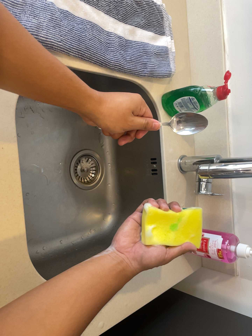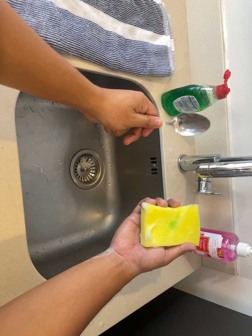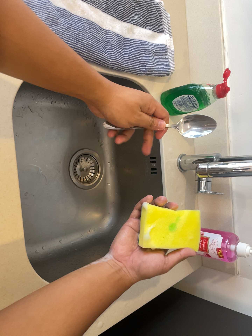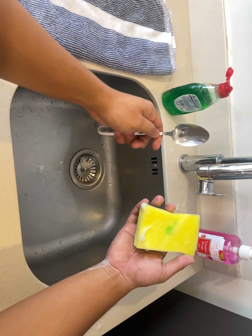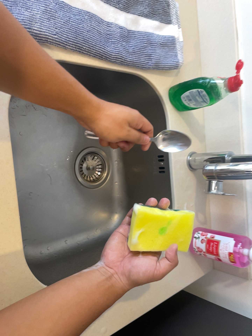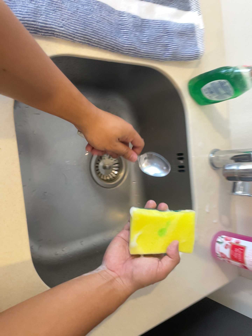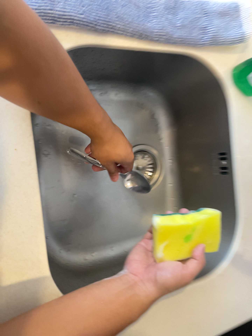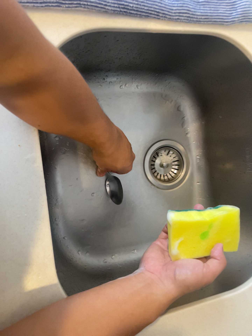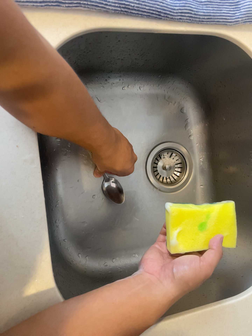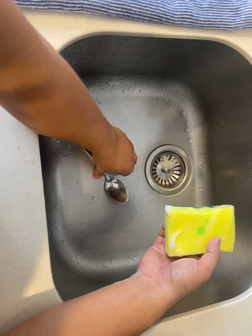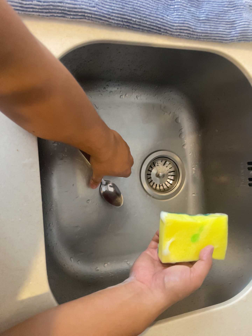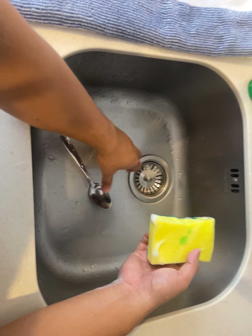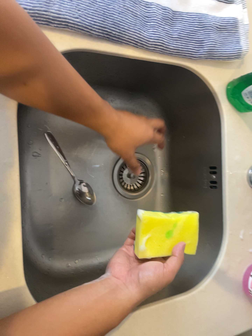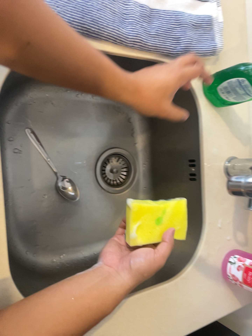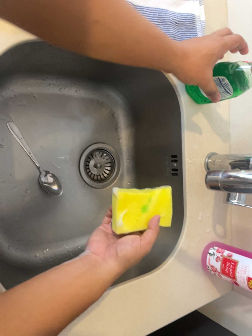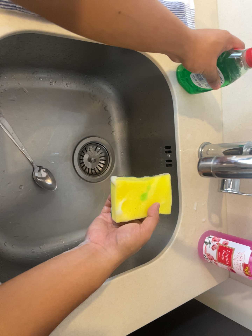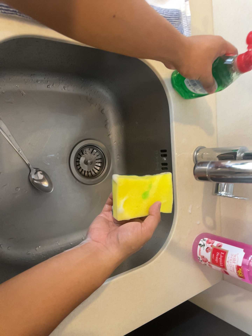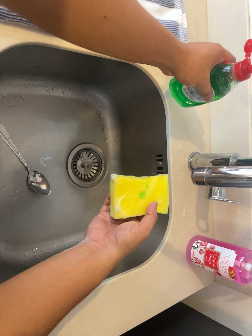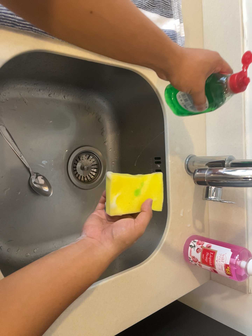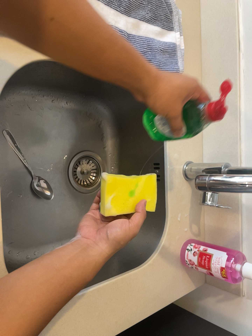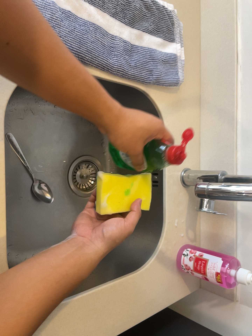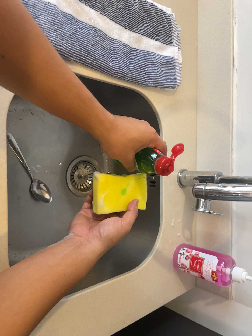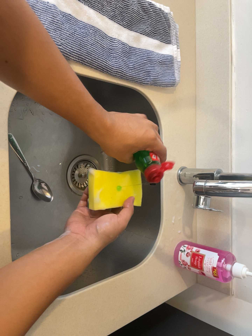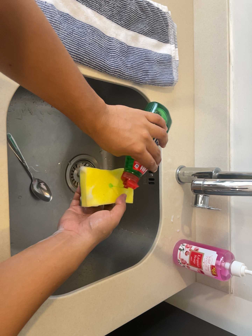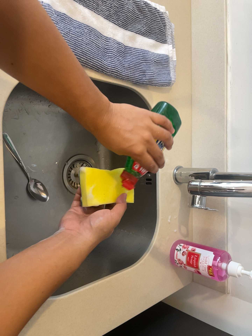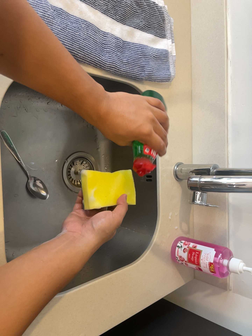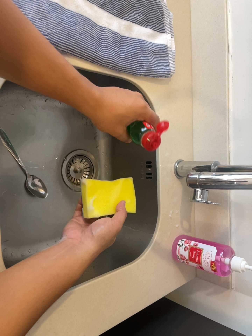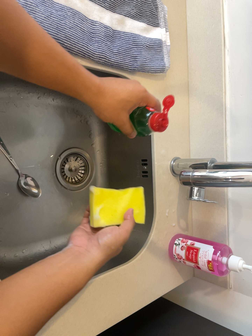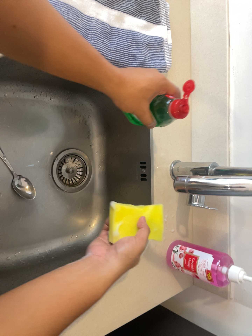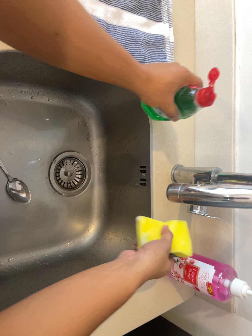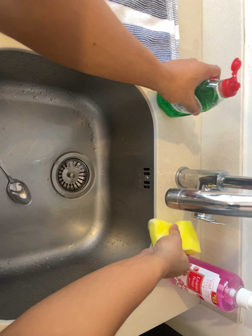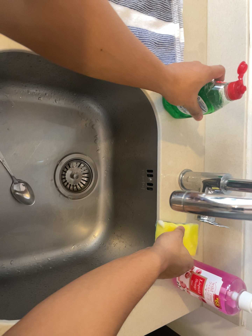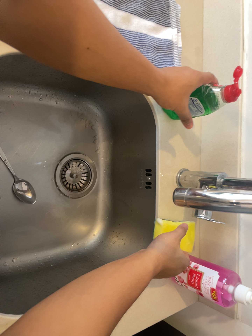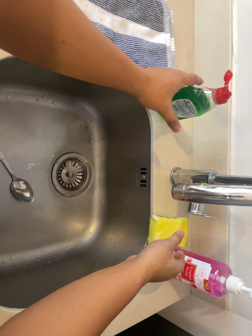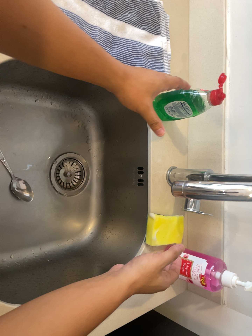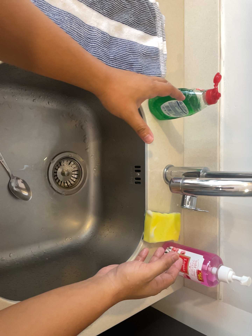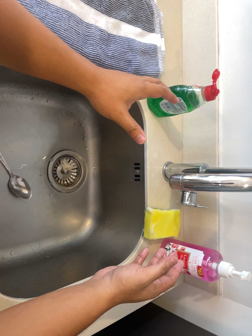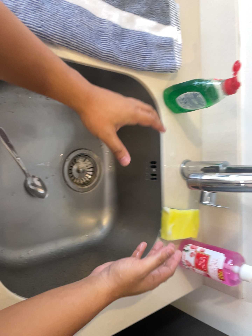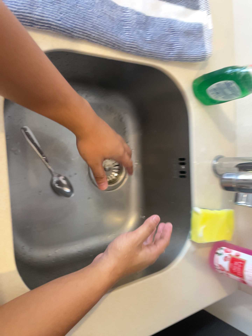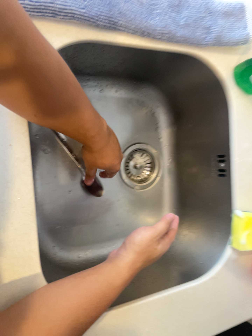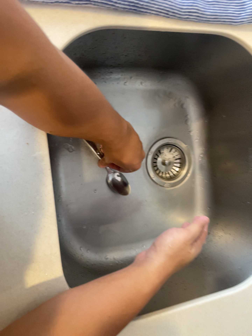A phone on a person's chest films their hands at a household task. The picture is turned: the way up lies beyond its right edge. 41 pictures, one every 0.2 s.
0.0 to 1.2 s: The scene slides to the right, as the camera pans about 20 degrees to its left. It travels forward and to its right, about 14 cm, so what stands in front looms larger.
1.2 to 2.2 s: The camera shifts only a little, or ends up much as it began.
2.2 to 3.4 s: The camera pans to its right by about 15 degrees. It travels backward, about 6 cm, so what stands in front gets smaller.
3.4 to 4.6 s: The camera travels backward and to its left, about 9 cm, so what stands in front gets smaller.
4.6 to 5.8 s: The camera travels forward and to its right, about 10 cm, so what stands in front looms larger.
5.8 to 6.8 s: The camera shifts only a little, or ends up much as it began.
6.8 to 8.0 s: The scene slides to the right, as the camera pans about 25 degrees to its left. It travels forward, about 10 cm, so what stands in front looms larger.
The film runs backward here.
